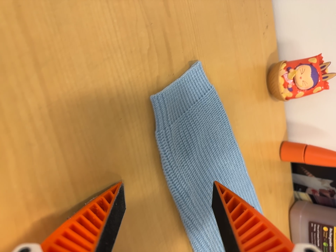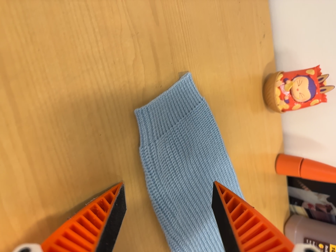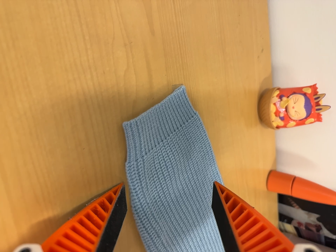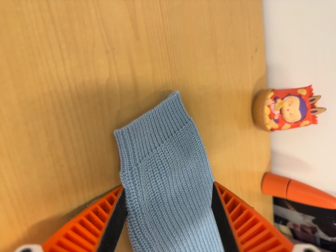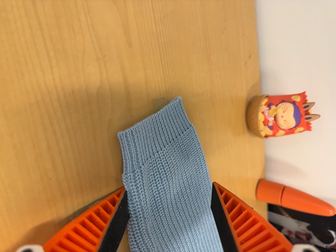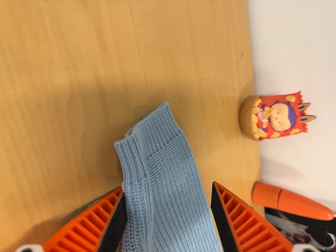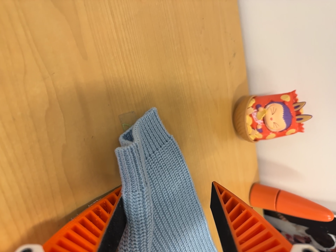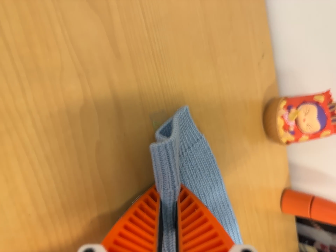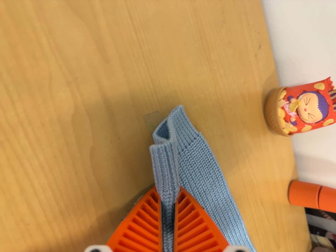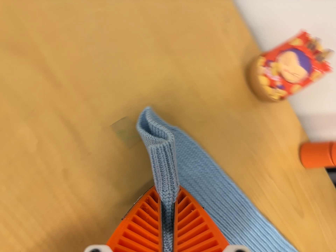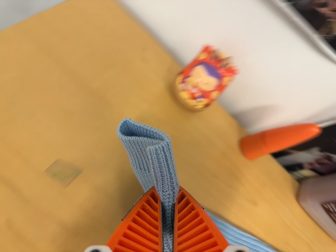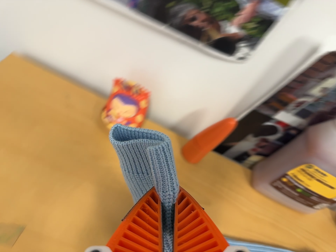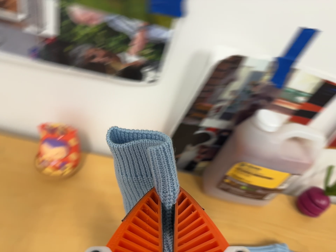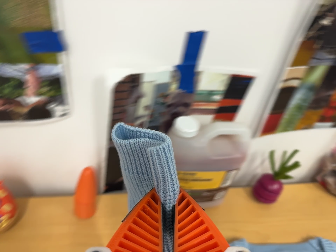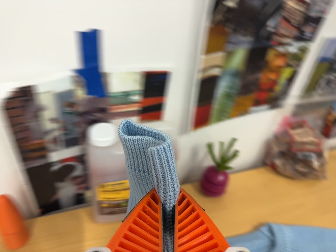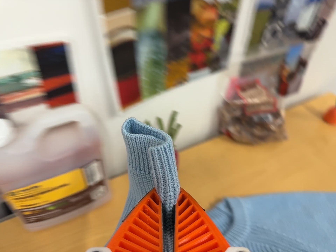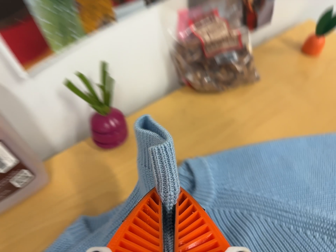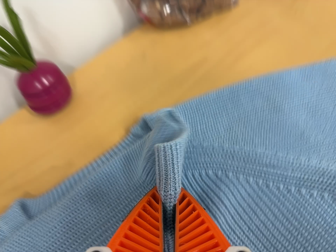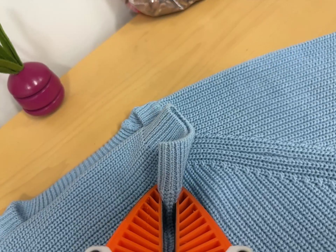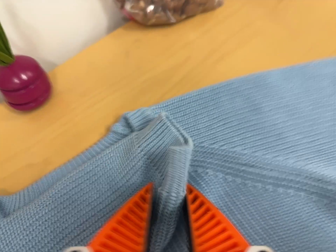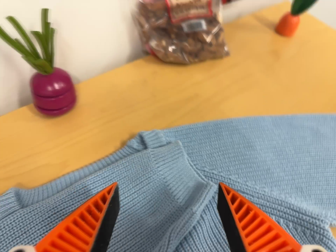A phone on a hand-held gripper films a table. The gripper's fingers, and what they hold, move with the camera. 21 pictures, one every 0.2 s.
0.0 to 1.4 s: The camera travels forward, toward the top of its view and to its right, about 10 cm, so what stands in front looms larger.
1.4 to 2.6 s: The camera travels to its right, about 38 cm, so close, fixed things drift to the left. Its aim tips toward the top of its view by about 10 degrees, and the scene shifts downward. It rolls about its line of sight by about 75 degrees, and the scene rotates counterclockwise.
2.6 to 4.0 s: The camera pans to its right by about 15 degrees. It travels to its right and forward, about 34 cm, so close, fixed things drift to the left. Its aim tips toward the bottom of its view by about 15 degrees, and the scene shifts upward. It rolls about its line of sight by about 25 degrees, and the scene rotates counterclockwise.
The film runs forward here.
